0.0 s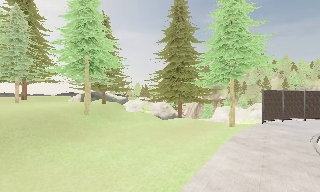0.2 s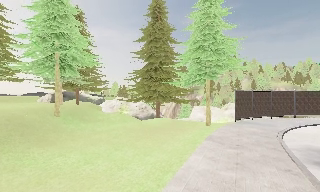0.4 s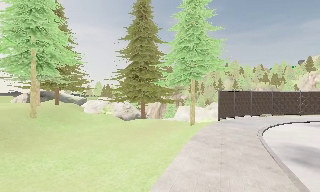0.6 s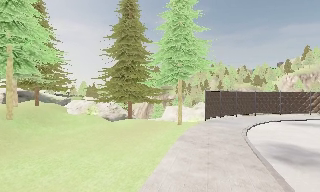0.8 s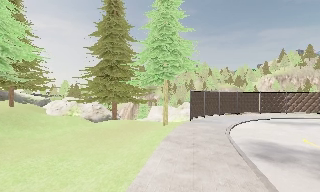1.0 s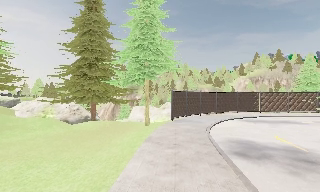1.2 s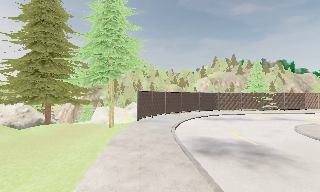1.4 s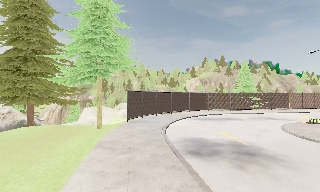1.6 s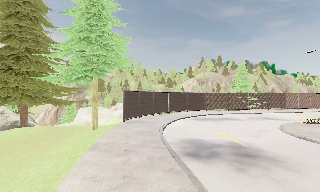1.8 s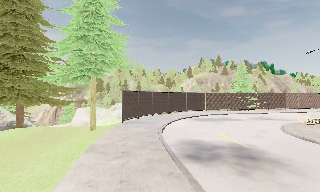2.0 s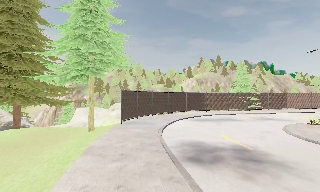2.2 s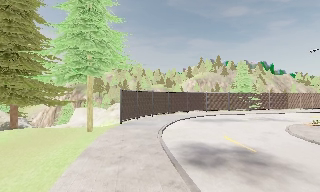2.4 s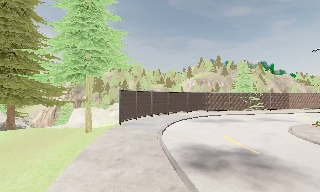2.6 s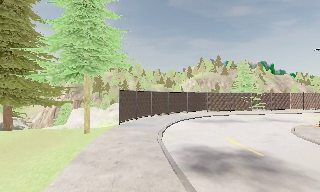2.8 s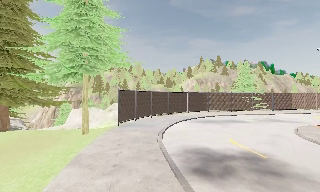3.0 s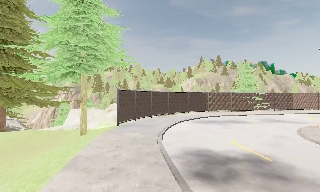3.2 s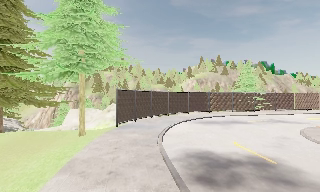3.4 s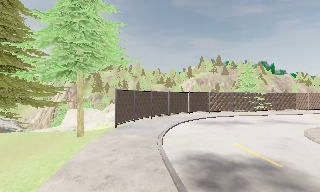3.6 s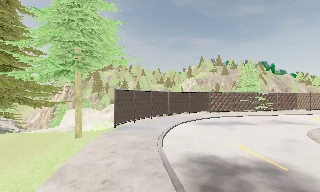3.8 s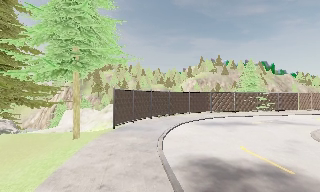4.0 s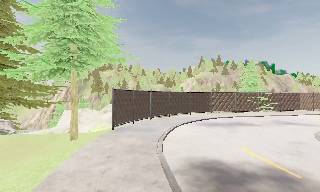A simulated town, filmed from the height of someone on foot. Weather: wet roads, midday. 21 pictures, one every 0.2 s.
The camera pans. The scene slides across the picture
to the left.
The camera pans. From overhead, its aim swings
clockwise.
0.0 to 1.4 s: The scene slides to the left, as the camera pans about 45 degrees to its right. It travels forward, about 1.5 m.
1.4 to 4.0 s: The camera travels forward, about 3.5 m, so what stands in front looms larger.
The film runs forward here.
